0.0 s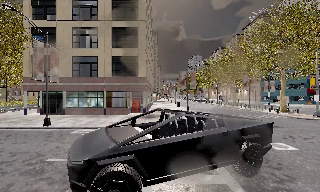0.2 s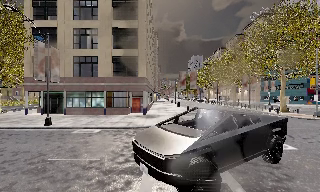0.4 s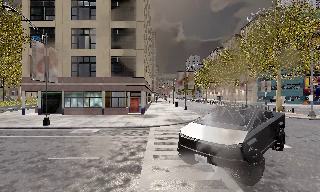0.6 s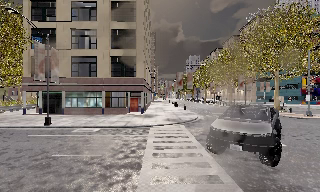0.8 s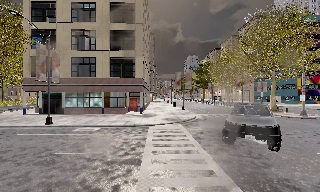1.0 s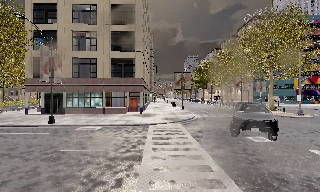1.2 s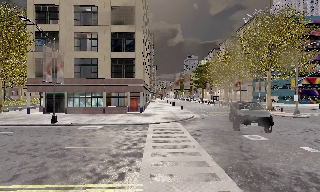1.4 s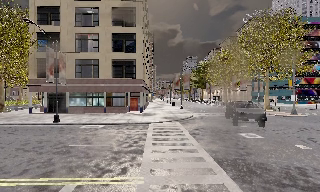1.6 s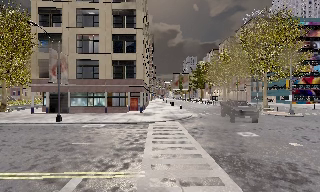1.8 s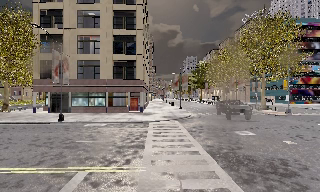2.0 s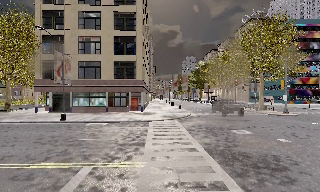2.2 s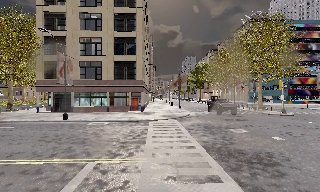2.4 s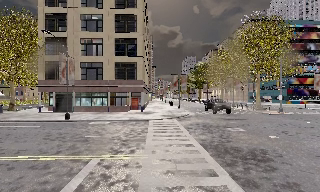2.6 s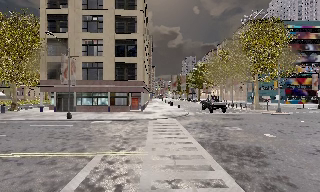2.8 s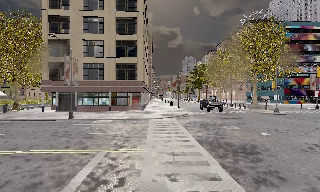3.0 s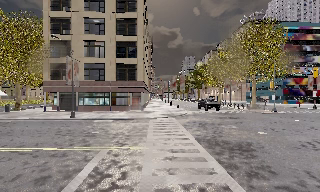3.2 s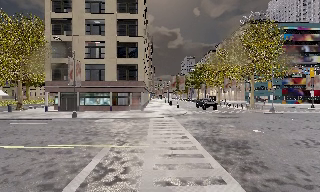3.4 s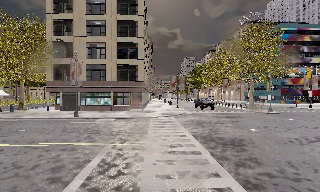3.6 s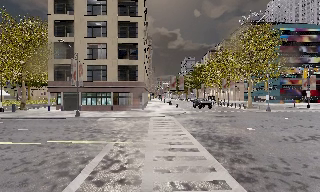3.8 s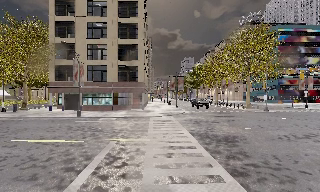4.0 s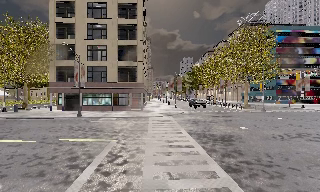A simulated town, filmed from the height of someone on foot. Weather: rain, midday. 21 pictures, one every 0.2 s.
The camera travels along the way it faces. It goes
backward.
0.0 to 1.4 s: The camera travels backward, about 2 m, so what stands in front gets smaller. It gains speed.
1.4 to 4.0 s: The camera travels backward, about 5 m, so what stands in front gets smaller.
The film runs backward here.
